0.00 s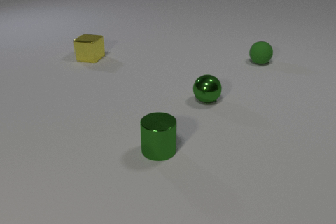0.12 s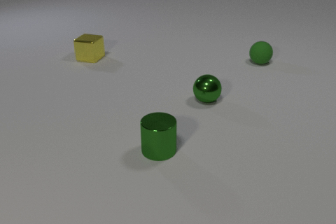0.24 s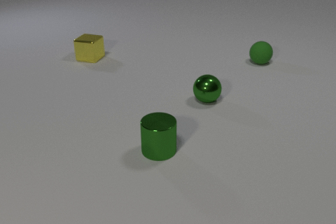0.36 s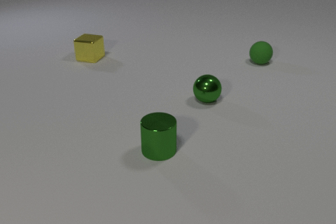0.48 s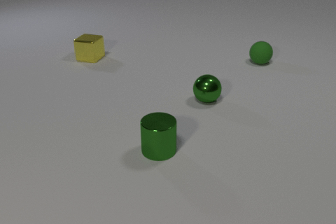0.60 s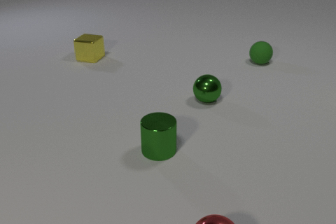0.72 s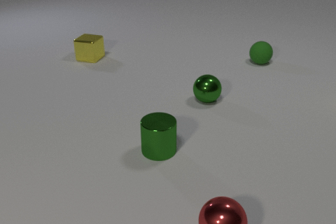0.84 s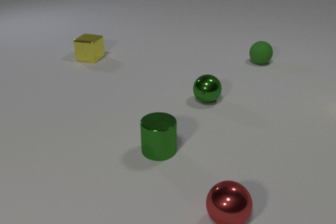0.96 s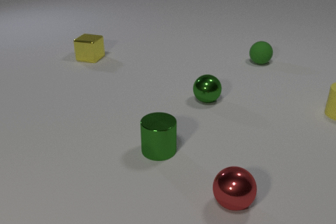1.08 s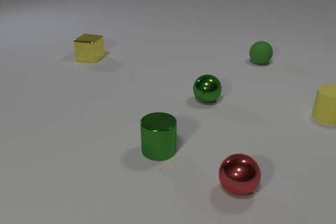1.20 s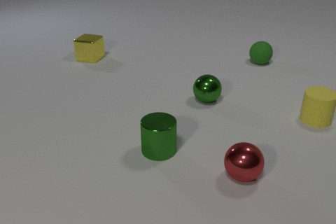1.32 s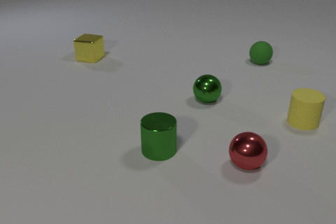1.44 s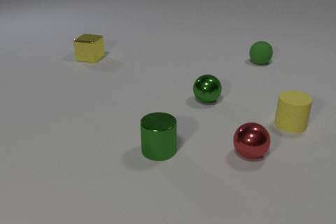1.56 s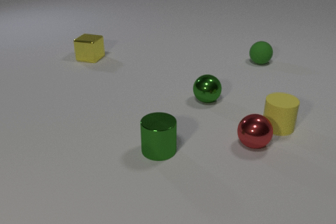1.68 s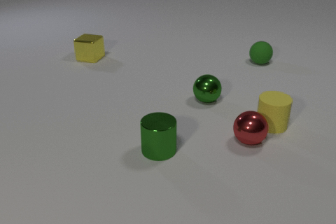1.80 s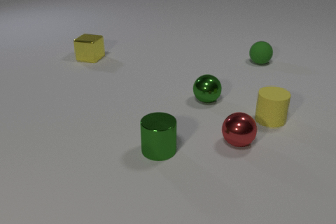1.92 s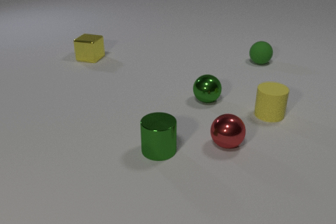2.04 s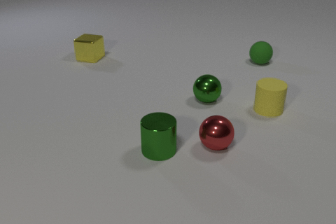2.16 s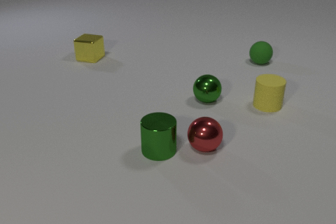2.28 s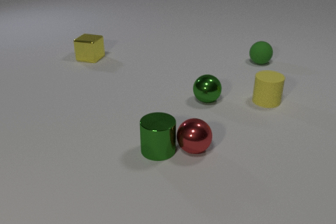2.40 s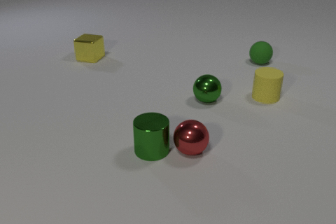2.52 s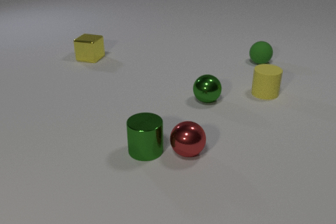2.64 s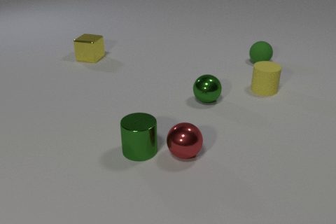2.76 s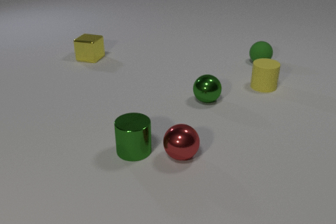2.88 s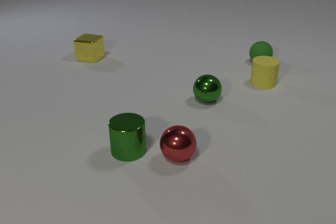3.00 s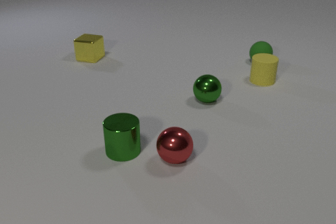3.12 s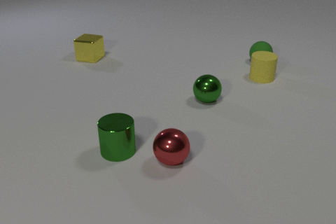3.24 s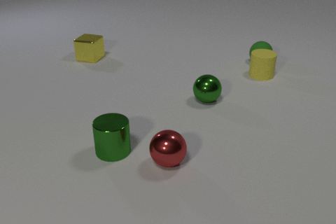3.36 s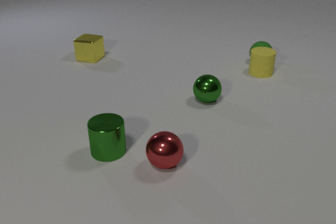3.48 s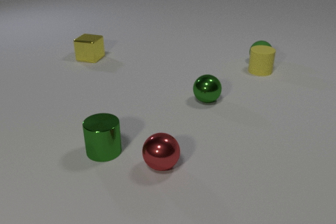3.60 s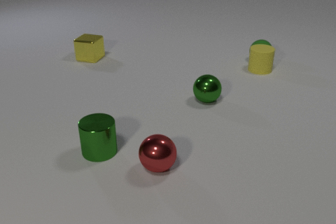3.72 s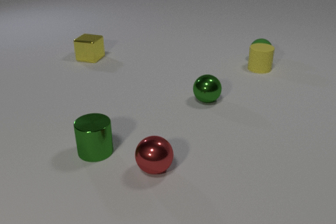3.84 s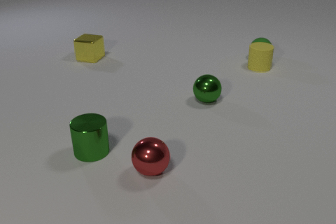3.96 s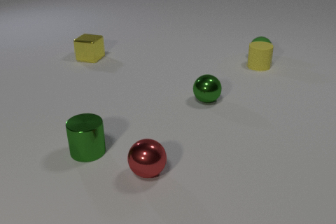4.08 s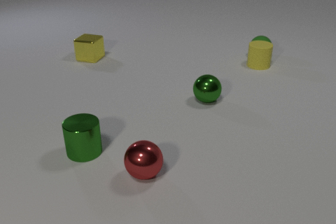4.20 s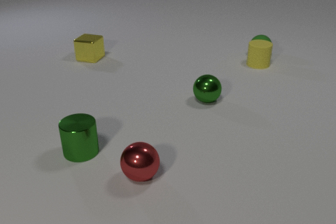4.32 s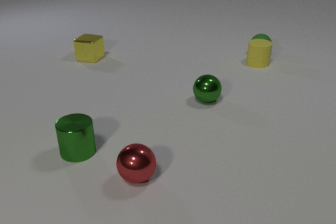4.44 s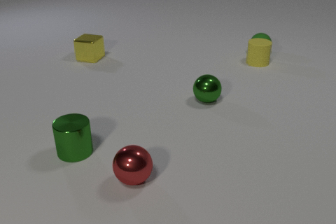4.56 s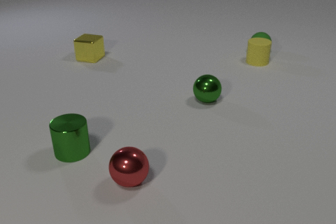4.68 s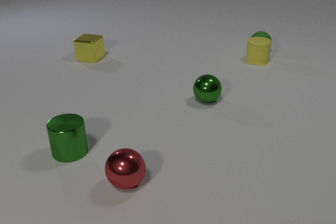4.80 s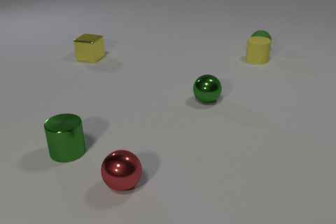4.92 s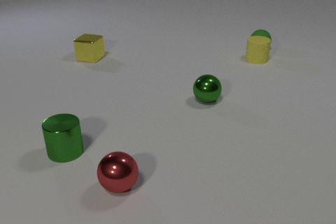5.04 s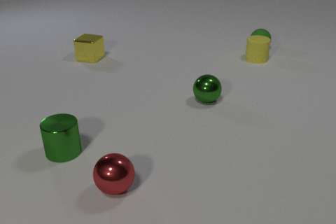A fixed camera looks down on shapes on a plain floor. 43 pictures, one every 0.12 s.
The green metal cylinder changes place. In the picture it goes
to the left.
0.00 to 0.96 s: The red metal sphere comes in at the bottom edge, rolls away from the camera. The yellow rubber cylinder comes in at the right edge, slides to the left and toward the camera.
0.96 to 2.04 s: The red metal sphere rolls away from the camera. The yellow rubber cylinder slides to the left. The red metal sphere and the yellow rubber cylinder collide.
2.04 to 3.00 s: The red metal sphere rolls to the left and toward the camera. The yellow rubber cylinder slides away from the camera. The green metal cylinder slides to the left. The red metal sphere and the green metal cylinder collide.
3.00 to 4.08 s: The red metal sphere rolls to the left and toward the camera. The yellow rubber cylinder slides away from the camera. The green metal cylinder slides to the left. The green rubber sphere rolls away from the camera. The yellow rubber cylinder and the green rubber sphere collide.
4.08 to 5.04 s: The red metal sphere rolls to the left and toward the camera. The yellow rubber cylinder slides away from the camera. The green metal cylinder slides to the left. The green rubber sphere rolls away from the camera.
What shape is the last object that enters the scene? cylinder.
What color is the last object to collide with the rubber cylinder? green.
How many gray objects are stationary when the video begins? 0.
